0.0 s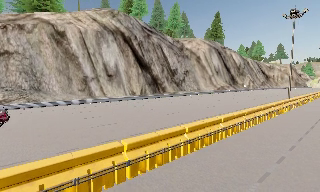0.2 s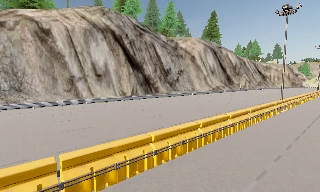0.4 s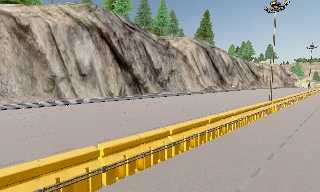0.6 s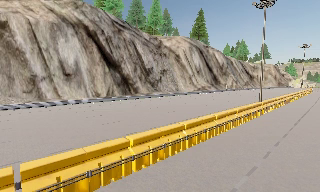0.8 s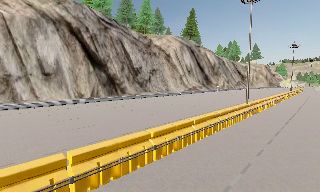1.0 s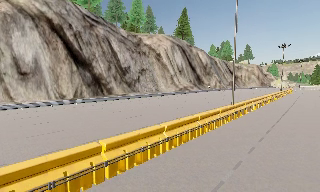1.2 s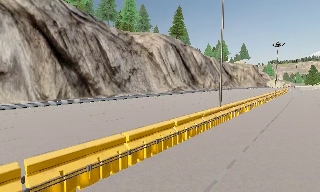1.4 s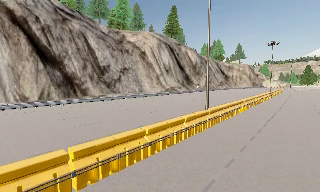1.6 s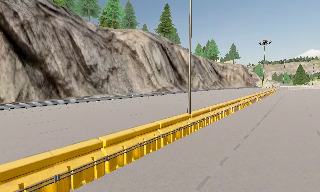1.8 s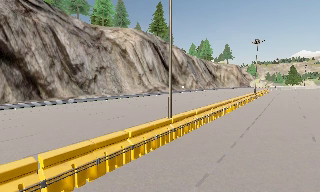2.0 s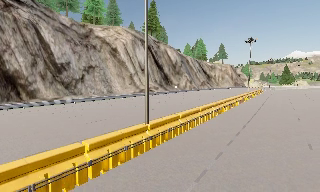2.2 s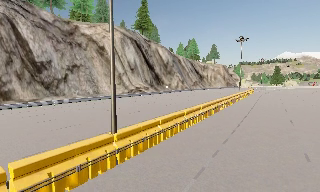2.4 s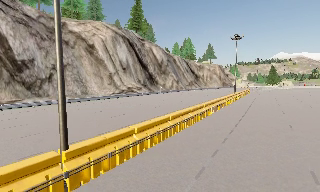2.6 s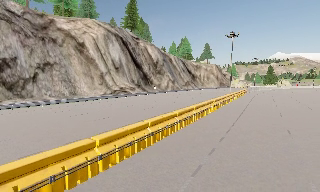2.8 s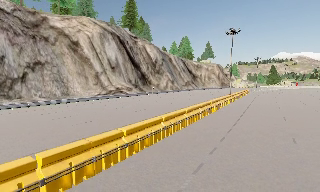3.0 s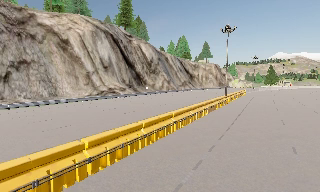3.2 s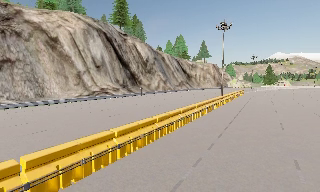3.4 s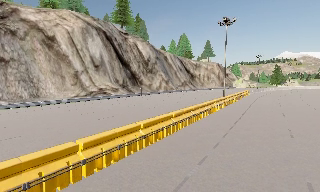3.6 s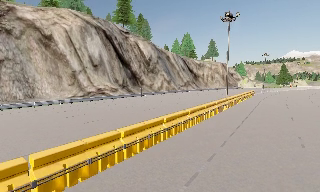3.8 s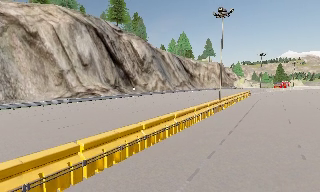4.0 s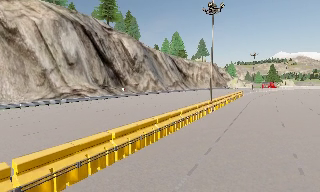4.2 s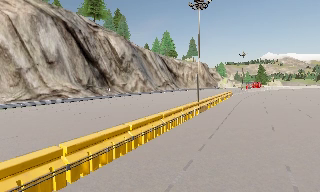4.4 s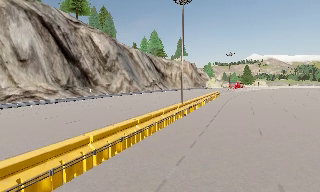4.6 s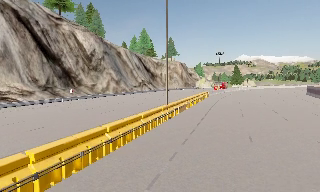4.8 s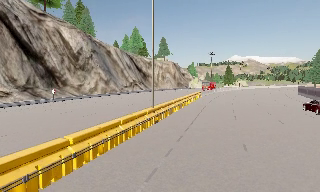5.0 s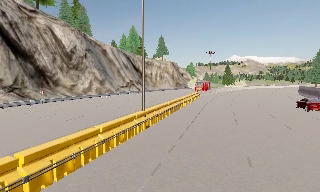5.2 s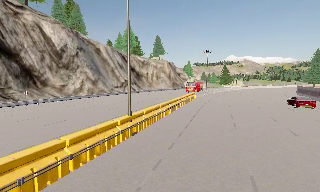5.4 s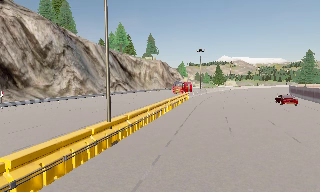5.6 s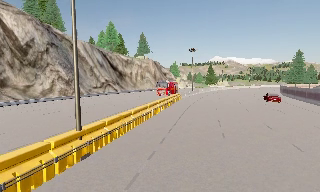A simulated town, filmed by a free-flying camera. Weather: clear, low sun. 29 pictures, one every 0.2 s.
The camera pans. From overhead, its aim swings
clockwise.
The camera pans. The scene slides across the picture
to the left.
0.0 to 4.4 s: The camera swings to its right by about 25 degrees, and the scene slides to the left. It travels forward and to its right, about 40 m, so what stands in front looms larger.
4.4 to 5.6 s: The scene slides to the left, as the camera pans about 10 degrees to its right. It travels forward and to its right, about 10 m, so what stands in front looms larger.
The film runs forward here.
